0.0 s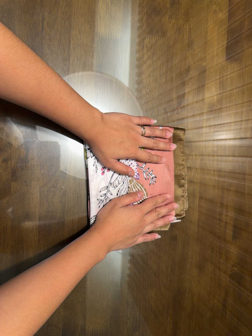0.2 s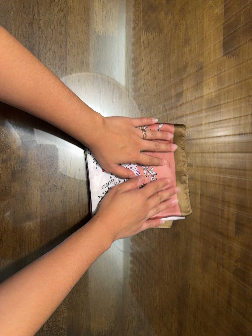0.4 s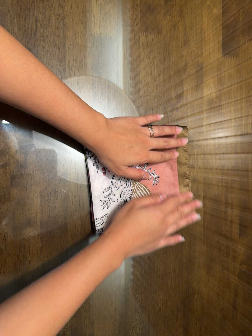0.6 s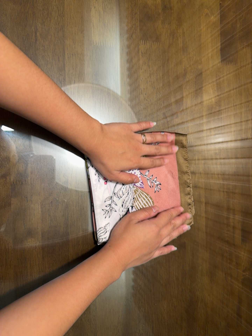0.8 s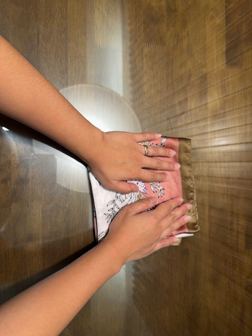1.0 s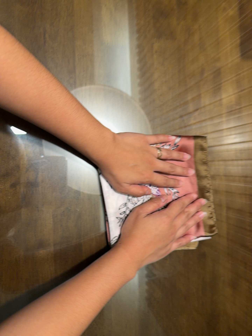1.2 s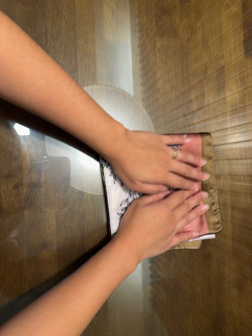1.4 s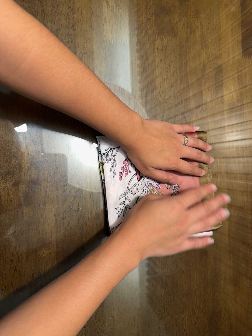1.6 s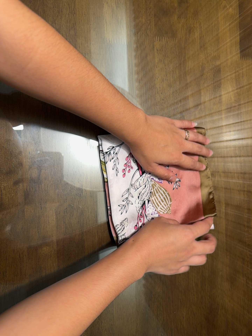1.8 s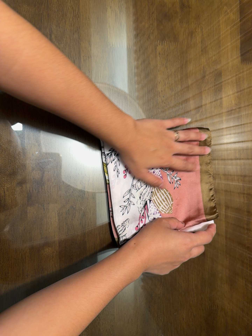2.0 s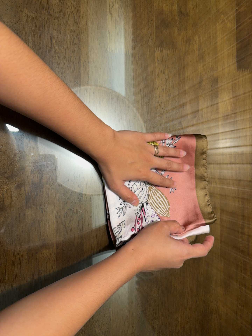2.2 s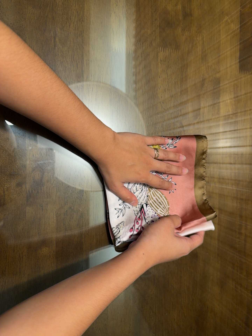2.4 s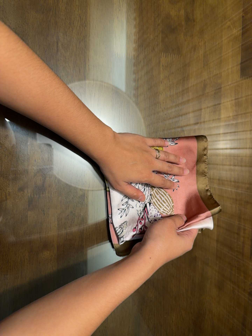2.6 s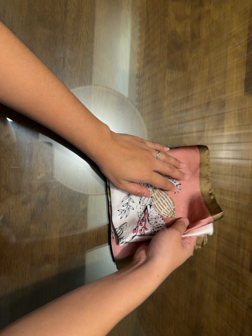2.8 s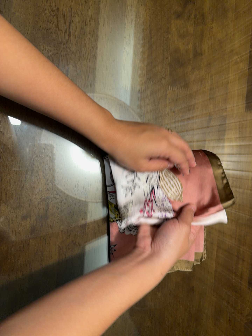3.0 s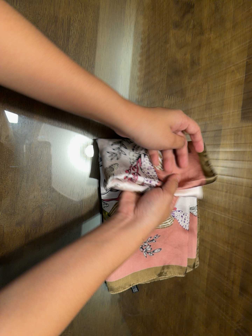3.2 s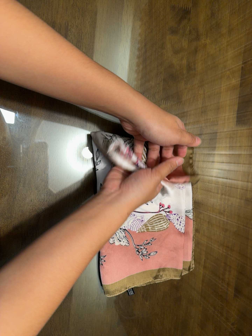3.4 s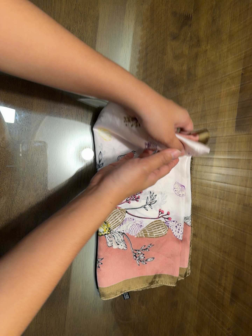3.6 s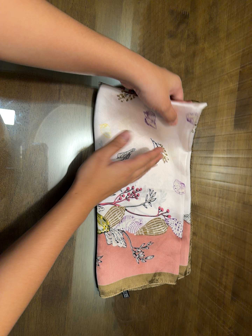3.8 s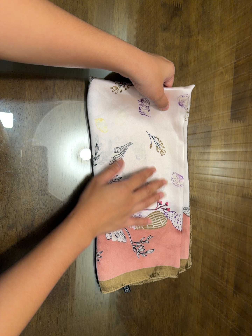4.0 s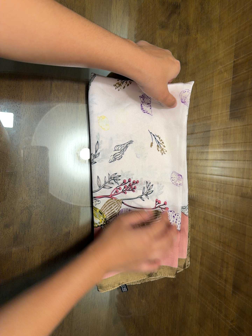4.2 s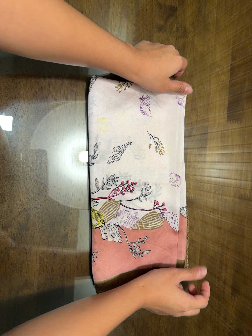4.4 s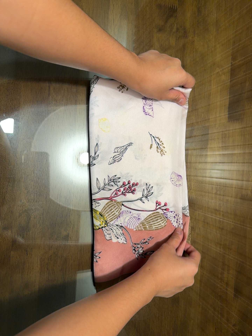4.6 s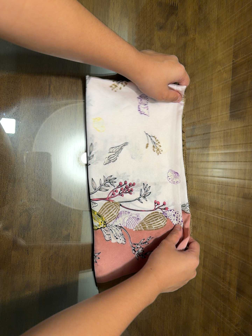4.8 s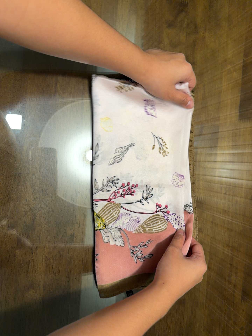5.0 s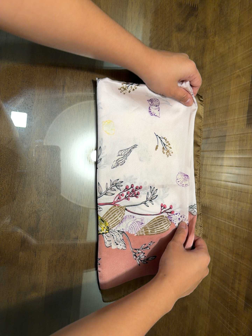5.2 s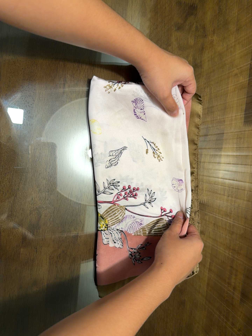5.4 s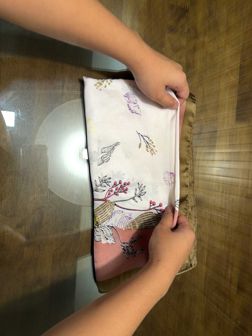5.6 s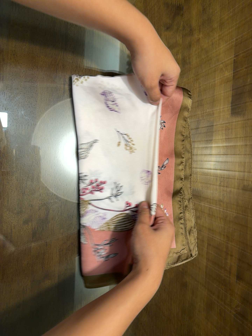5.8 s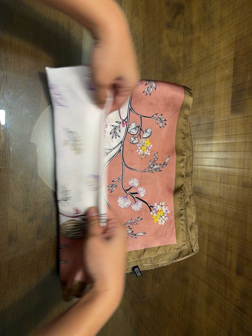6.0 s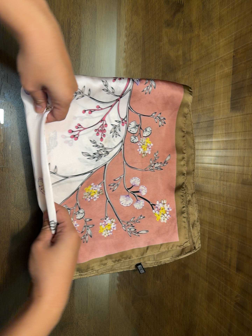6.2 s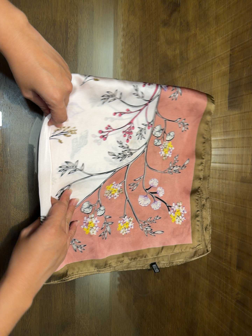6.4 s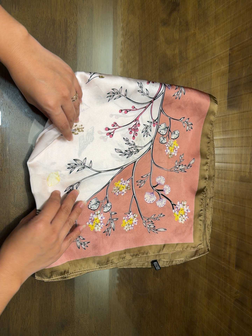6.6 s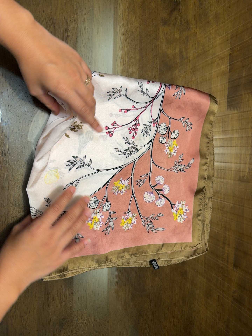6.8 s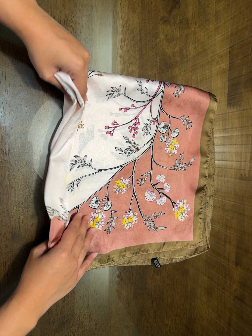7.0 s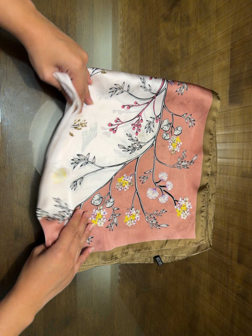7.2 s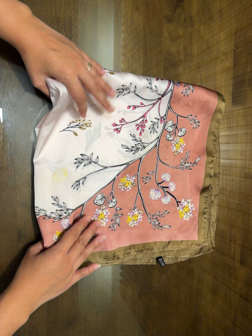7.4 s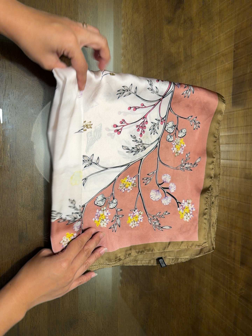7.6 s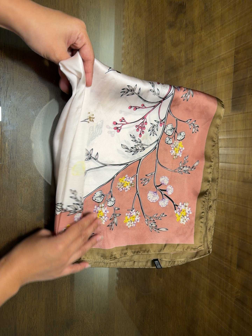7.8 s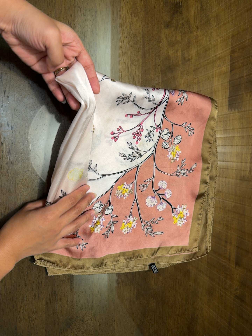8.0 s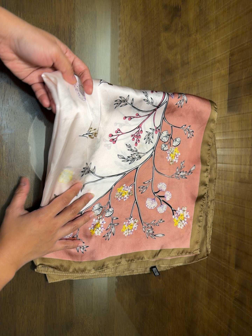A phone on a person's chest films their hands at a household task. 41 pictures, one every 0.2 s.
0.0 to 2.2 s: The camera shifts only a little, or ends up much as it began.
2.2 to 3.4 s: The camera travels toward the top of its view, about 9 cm, so close, fixed things drift downward.
3.4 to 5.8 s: The camera shifts only a little, or ends up much as it began.
5.8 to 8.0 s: The camera shifts only a little, or ends up much as it began.
The film runs backward here.
